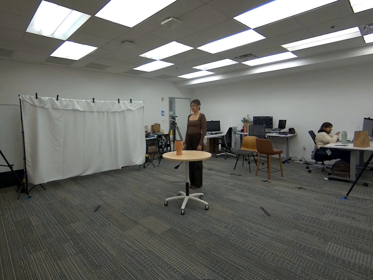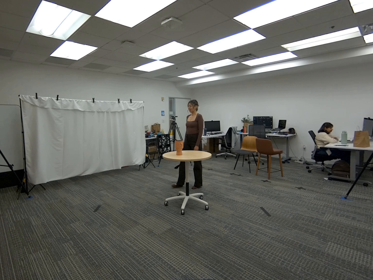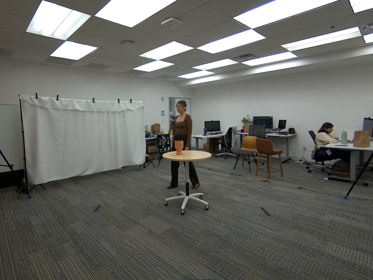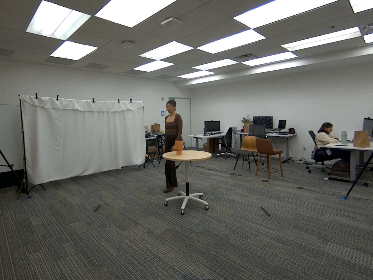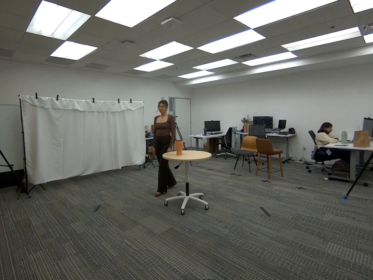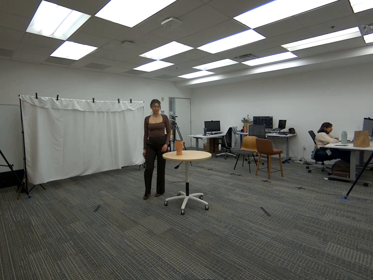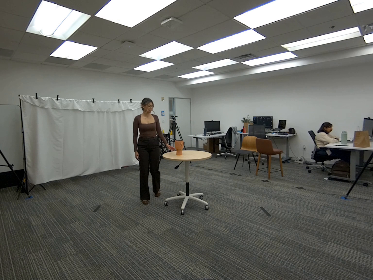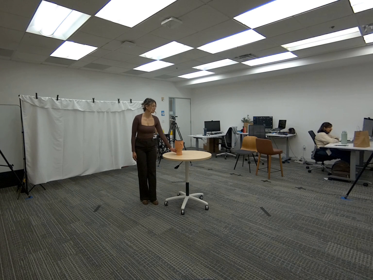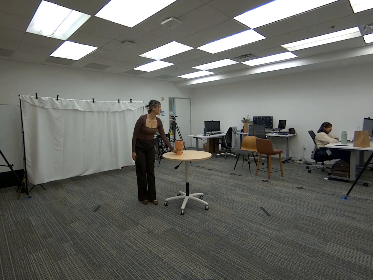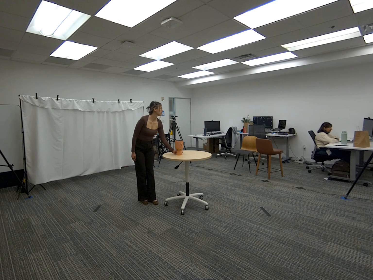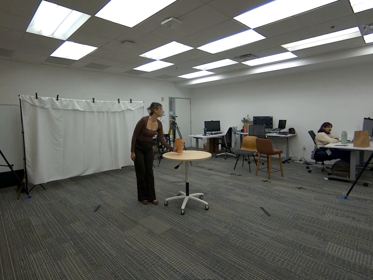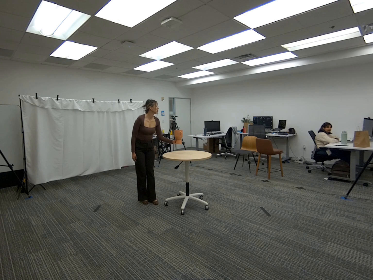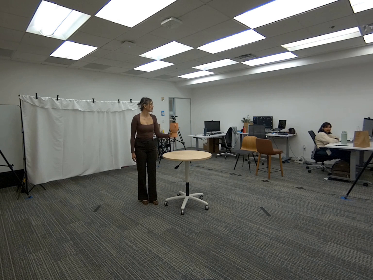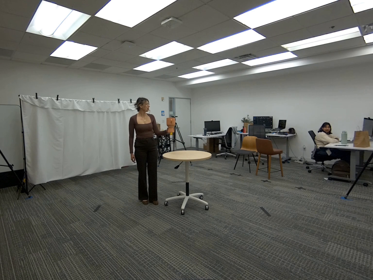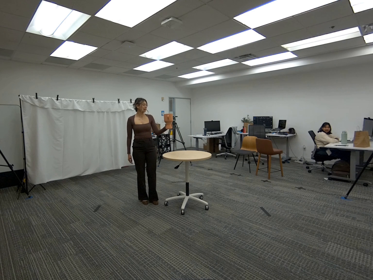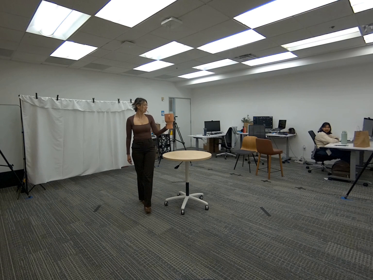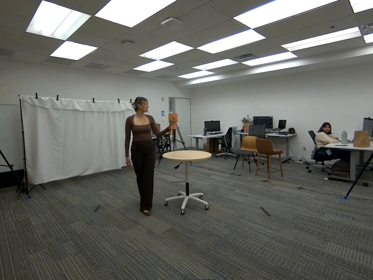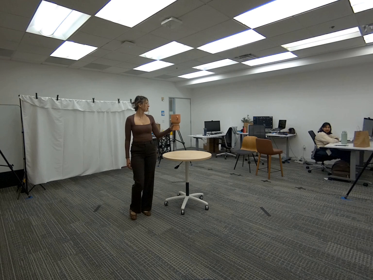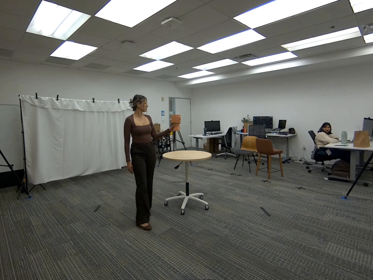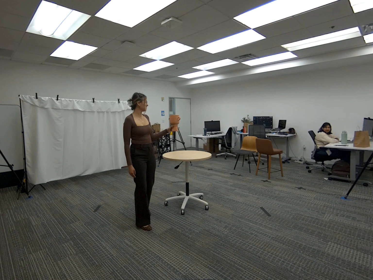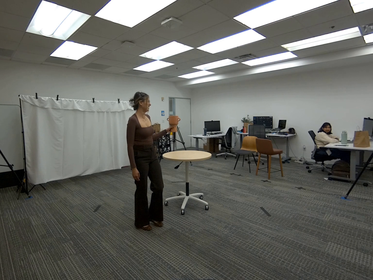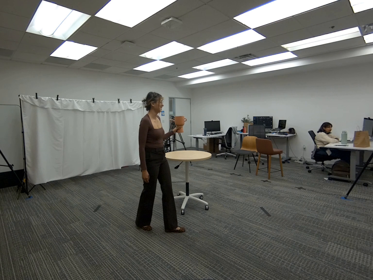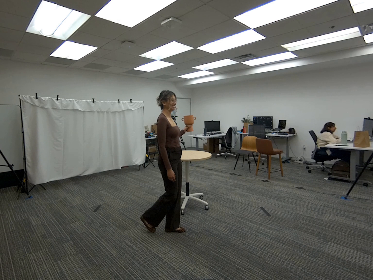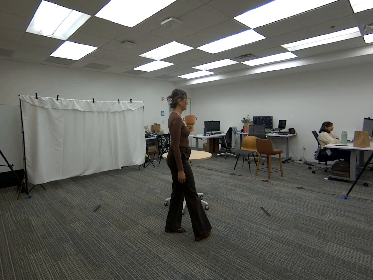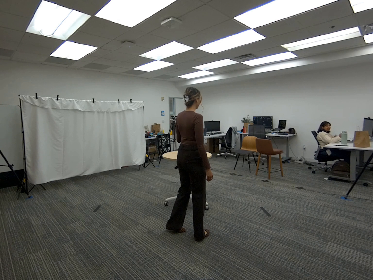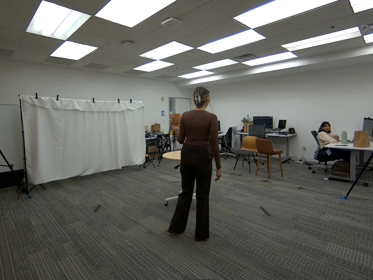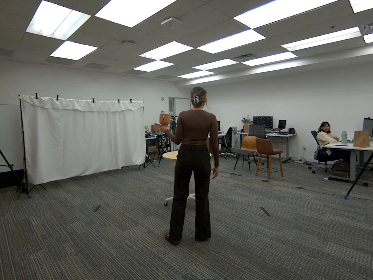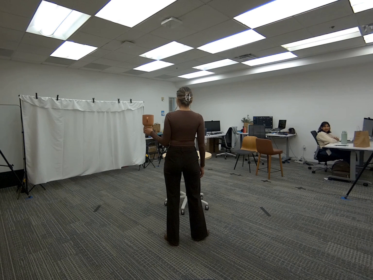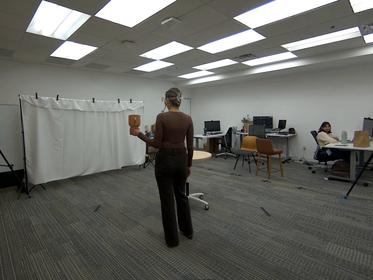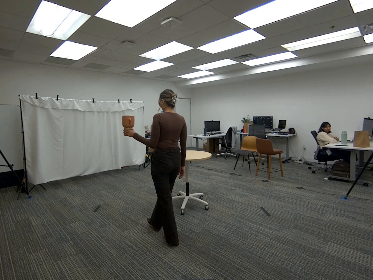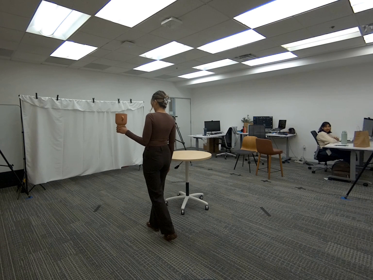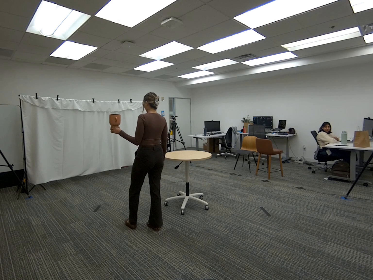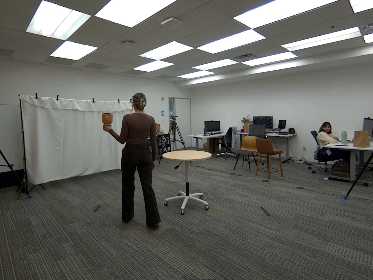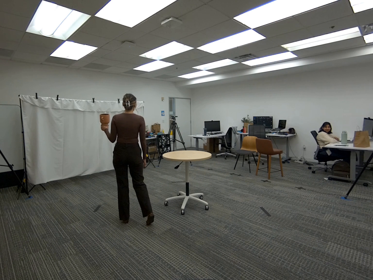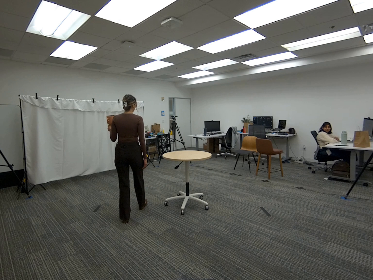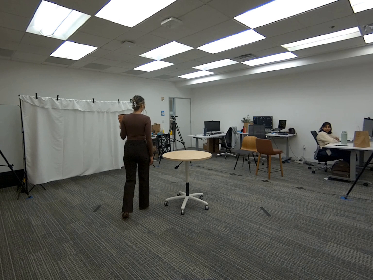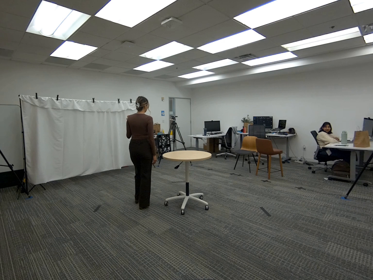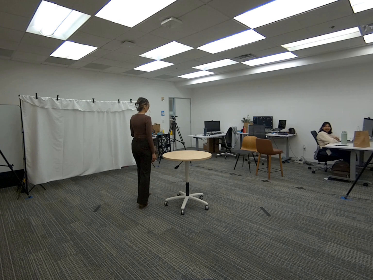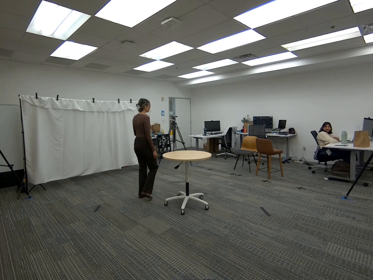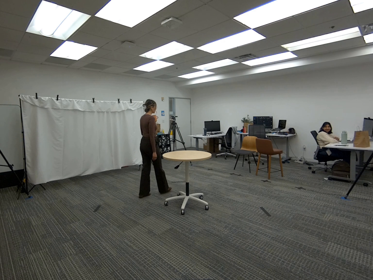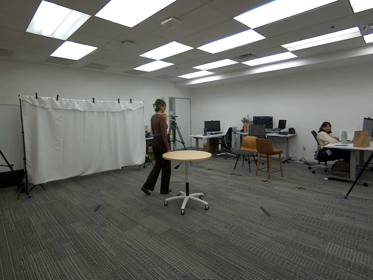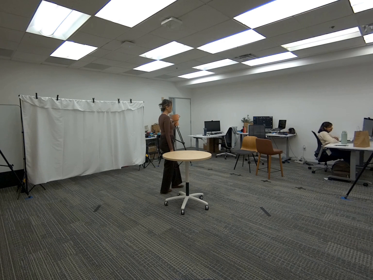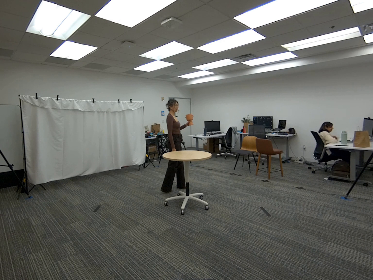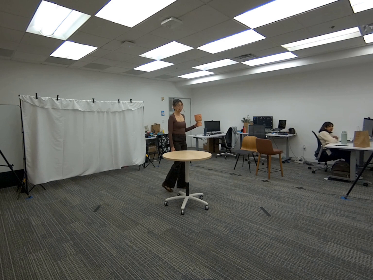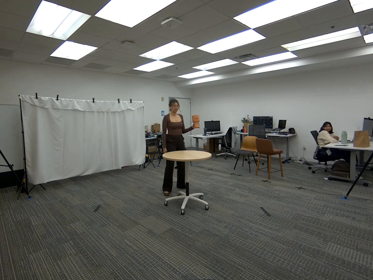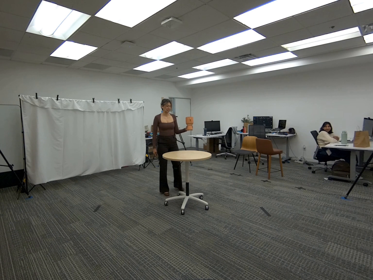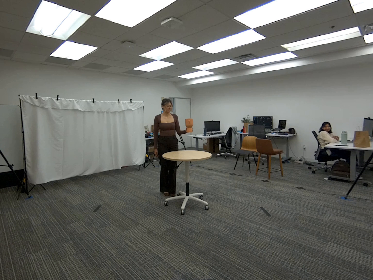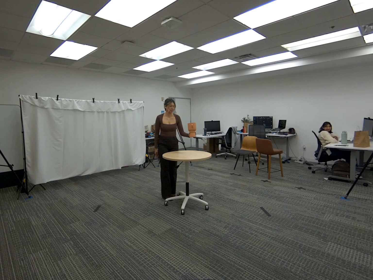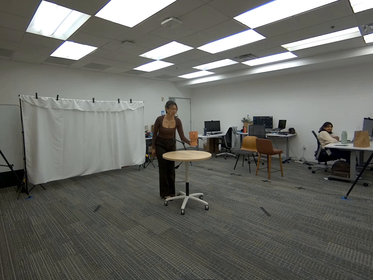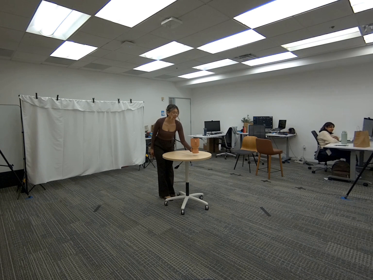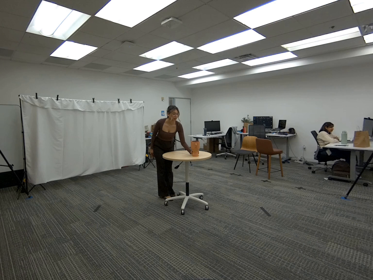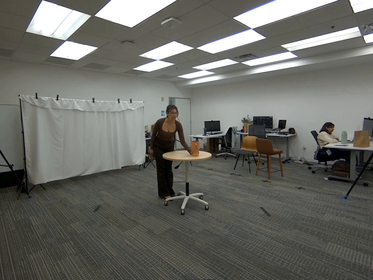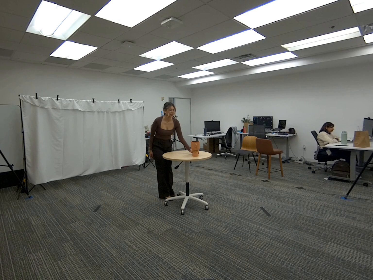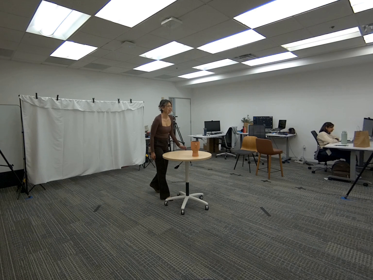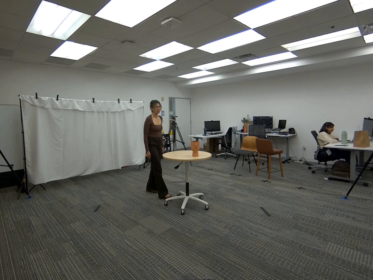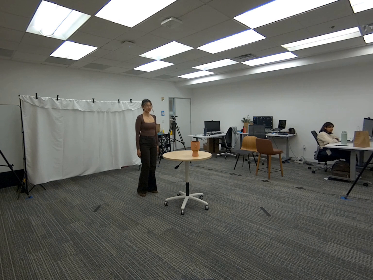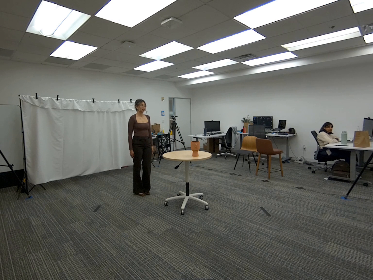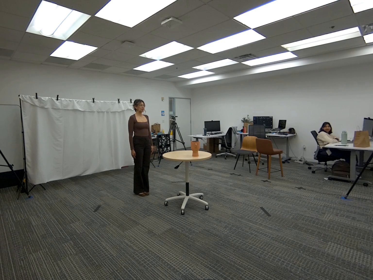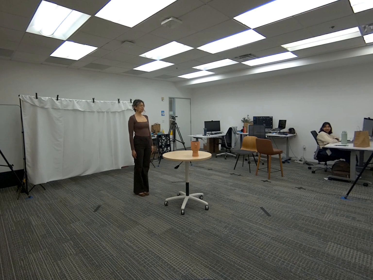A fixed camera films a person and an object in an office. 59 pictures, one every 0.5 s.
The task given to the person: Walk over to the ceramic vase on the round table and pick up the ceramic vase from the base using your left hand and walk within the bounding area. Place the ceramic vase on the round table when complete.
